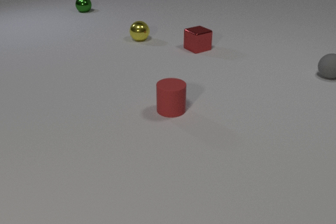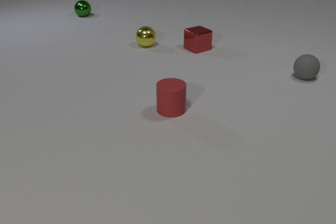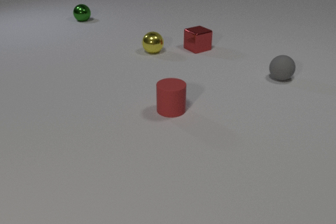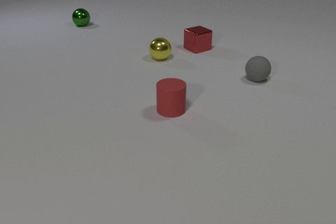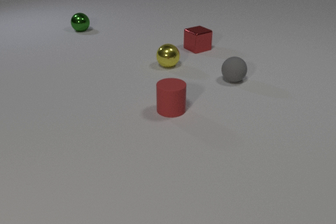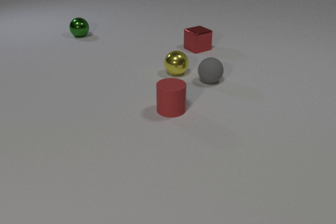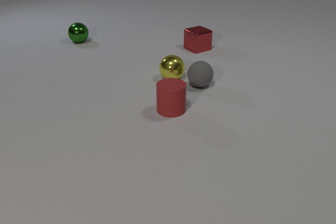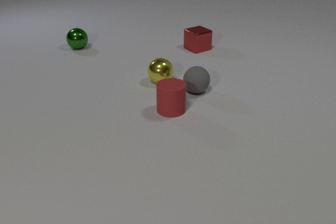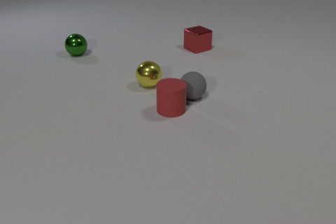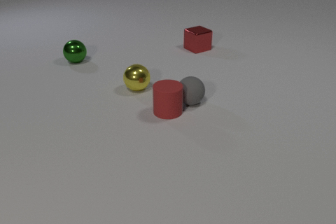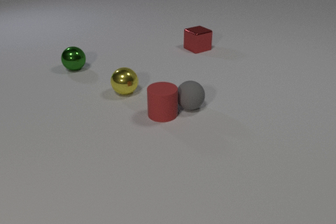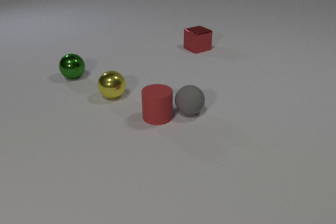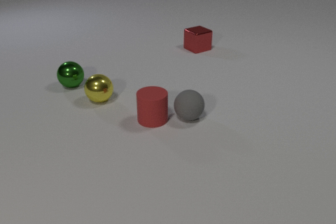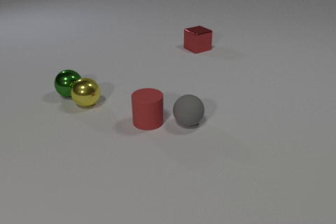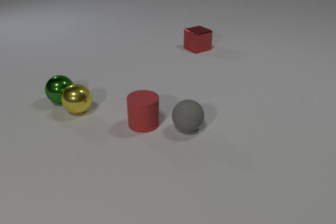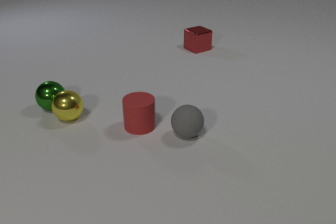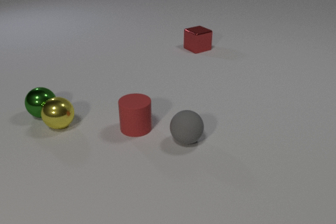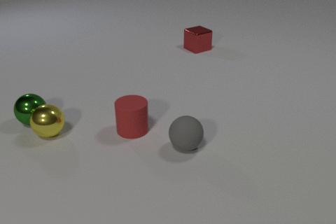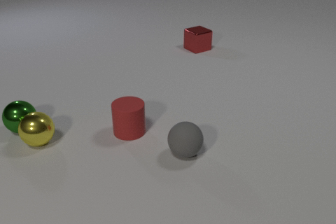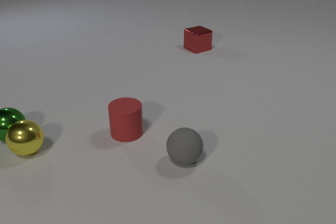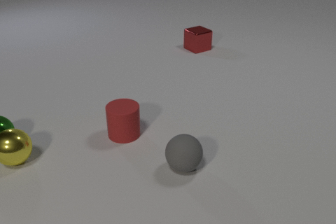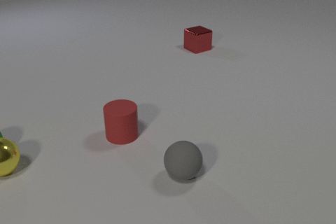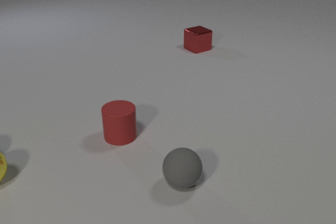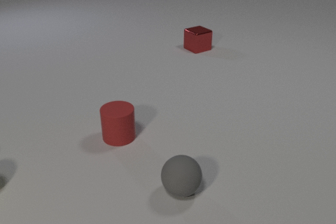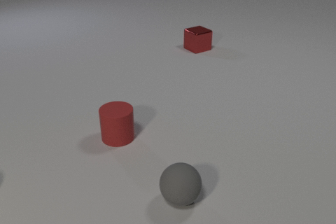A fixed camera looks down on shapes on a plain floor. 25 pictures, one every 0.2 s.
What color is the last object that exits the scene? yellow.
How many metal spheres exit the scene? 2.
How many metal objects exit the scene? 2.
0.0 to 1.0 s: The yellow metal sphere rolls toward the camera. The gray rubber sphere rolls to the left. The green metal sphere rolls toward the camera.
1.0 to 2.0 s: The yellow metal sphere rolls to the left and toward the camera. The gray rubber sphere rolls toward the camera. The red rubber cylinder slides toward the camera and to the left. The green metal sphere rolls toward the camera. The yellow metal sphere and the gray rubber sphere collide. The gray rubber sphere and the red rubber cylinder collide.
2.0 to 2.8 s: The yellow metal sphere rolls to the left and toward the camera. The gray rubber sphere rolls toward the camera. The red rubber cylinder slides to the left and toward the camera. The green metal sphere rolls toward the camera. The yellow metal sphere and the green metal sphere collide.
2.8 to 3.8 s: The yellow metal sphere rolls toward the camera and to the left. The gray rubber sphere rolls toward the camera. The red rubber cylinder slides to the left and toward the camera. The green metal sphere rolls toward the camera and to the left.
3.8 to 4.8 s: The yellow metal sphere rolls to the left and toward the camera, leaves at the left edge. The gray rubber sphere rolls toward the camera. The red rubber cylinder slides to the left and toward the camera. The green metal sphere rolls to the left and toward the camera, leaves at the left edge.
